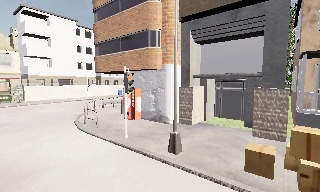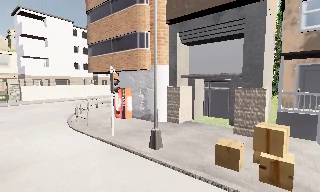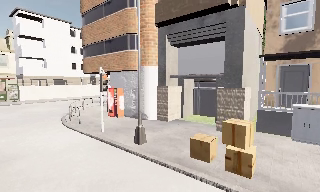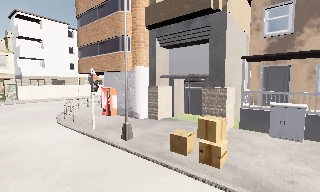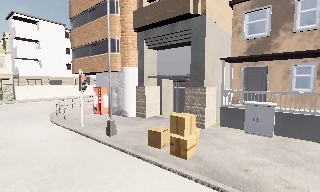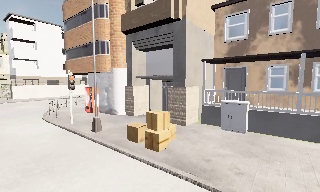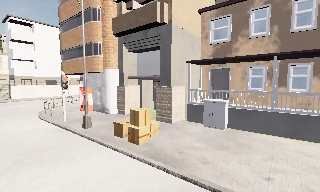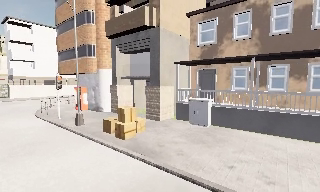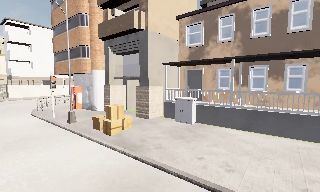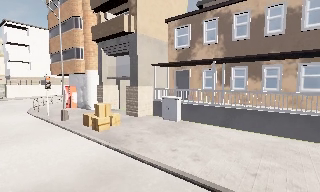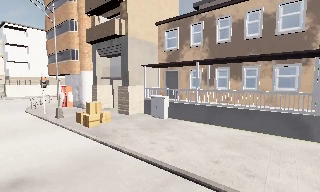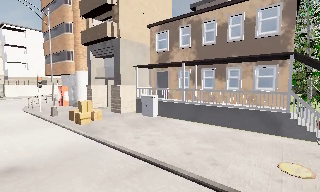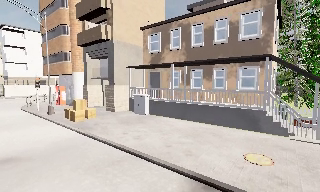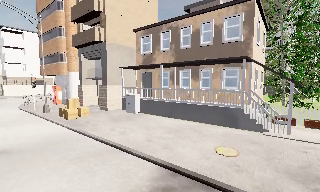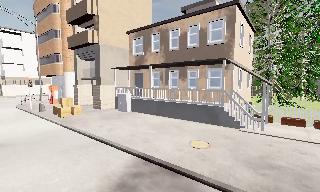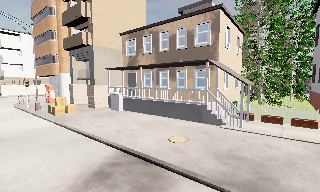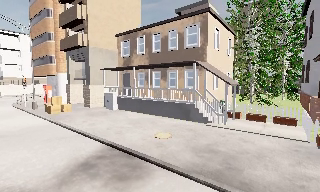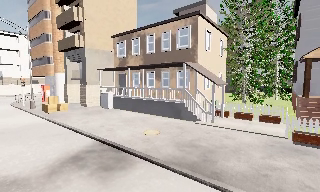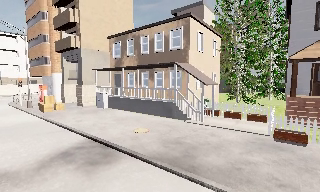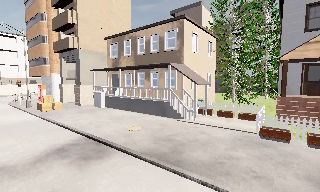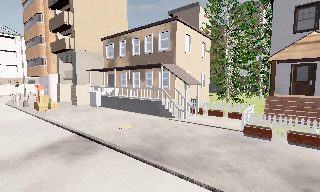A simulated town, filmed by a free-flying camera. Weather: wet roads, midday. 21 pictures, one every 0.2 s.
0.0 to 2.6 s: The camera travels to its right and backward, about 12 m, so close, fixed things drift to the left.
2.6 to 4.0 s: The camera travels to its right and backward, about 5 m, so close, fixed things drift to the left. It loses speed.
The film runs forward here.
